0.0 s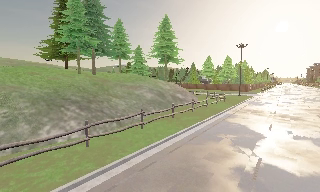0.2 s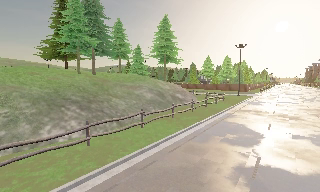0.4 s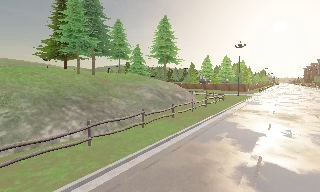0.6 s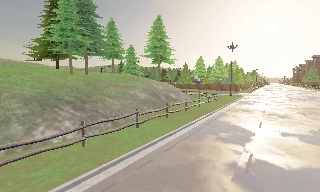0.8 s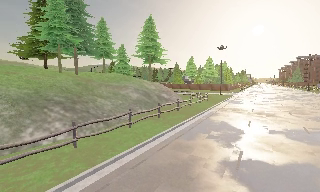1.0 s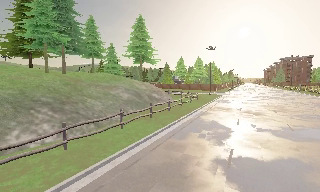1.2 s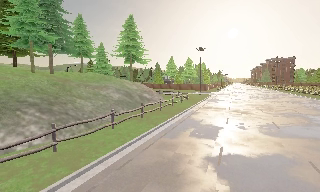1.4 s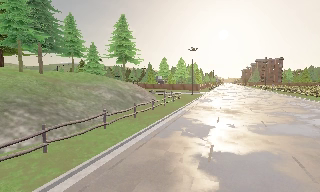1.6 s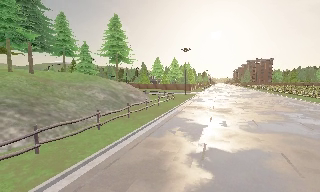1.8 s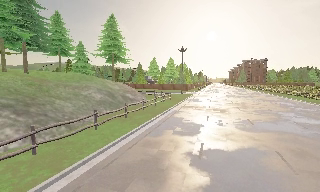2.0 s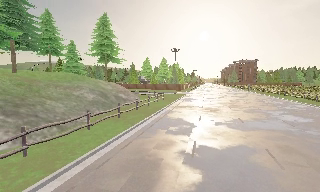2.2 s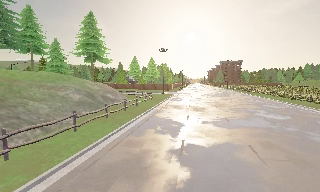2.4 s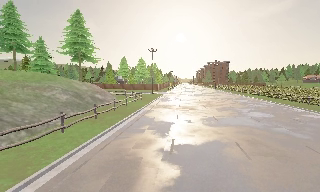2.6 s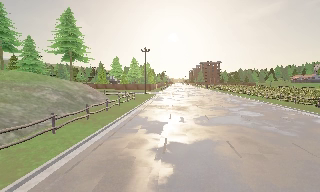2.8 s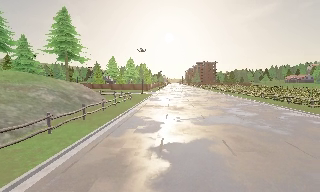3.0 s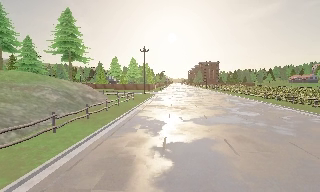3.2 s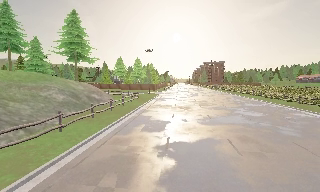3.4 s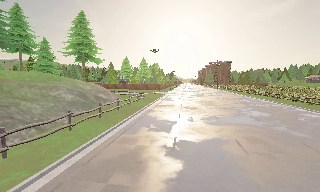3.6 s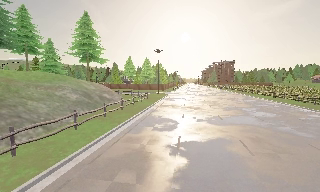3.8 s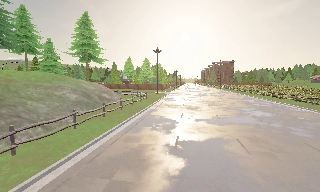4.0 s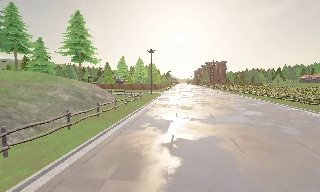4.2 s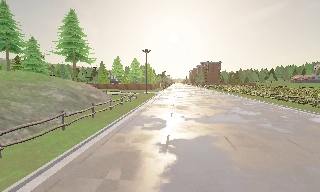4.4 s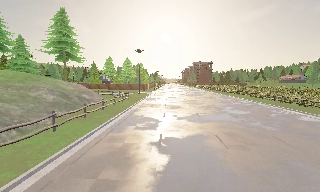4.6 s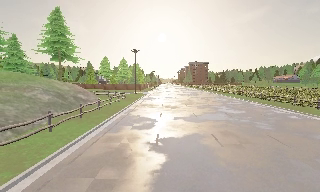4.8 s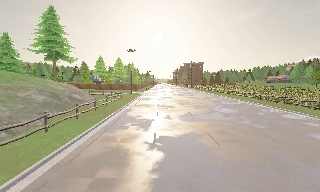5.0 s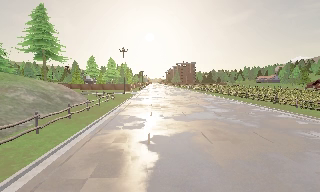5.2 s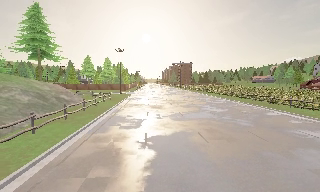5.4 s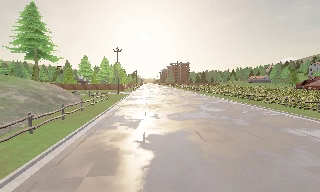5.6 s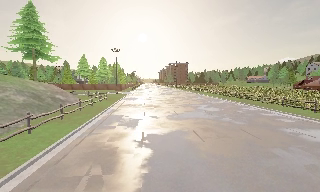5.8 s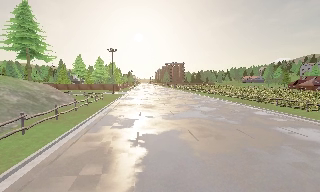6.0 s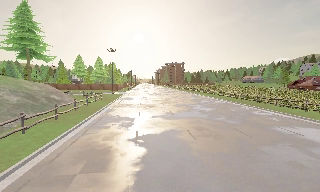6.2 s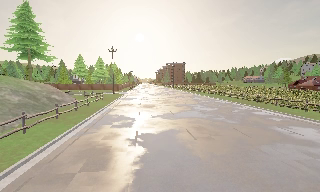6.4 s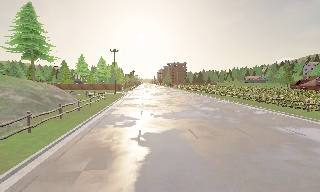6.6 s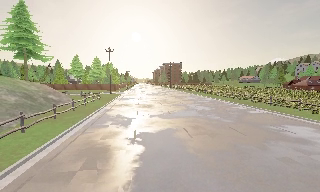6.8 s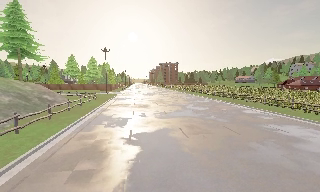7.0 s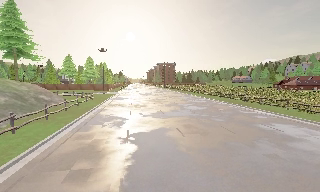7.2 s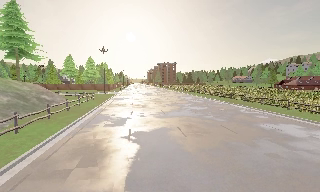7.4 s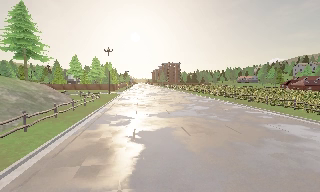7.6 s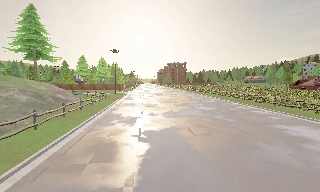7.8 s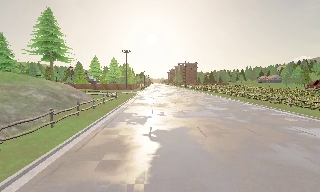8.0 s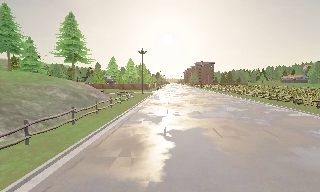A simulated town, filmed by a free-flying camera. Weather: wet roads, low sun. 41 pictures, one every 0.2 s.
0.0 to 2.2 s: The camera pans to its right, which is clockwise from overhead, by about 25 degrees. It travels backward and to its left, about 1 m, so what stands in front gets smaller.
2.2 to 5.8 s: The camera pans to its right, which is clockwise from overhead, by about 20 degrees. It travels backward, about 1.5 m, so what stands in front gets smaller.
5.8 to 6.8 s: The camera shifts only a little, or ends up much as it began.
6.8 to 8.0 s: The camera swings to its left by about 10 degrees, and the scene slides to the right. It travels backward, about 0.5 m, so what stands in front gets smaller.
The film runs backward here.
